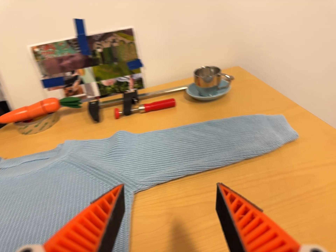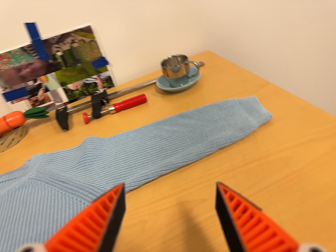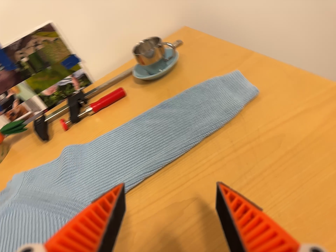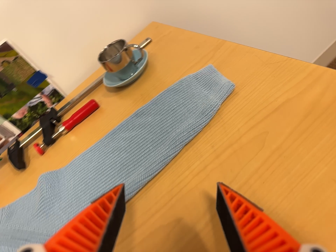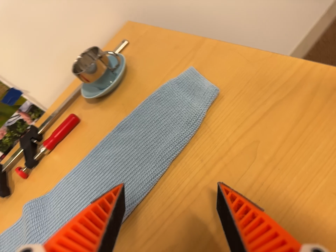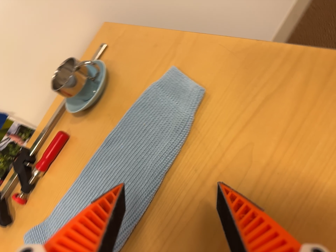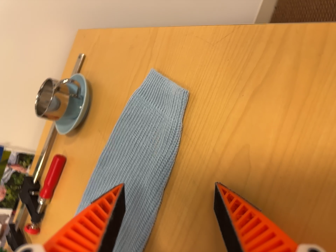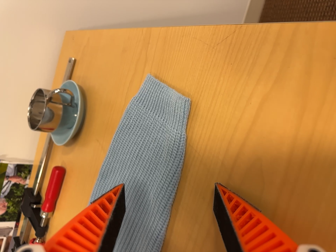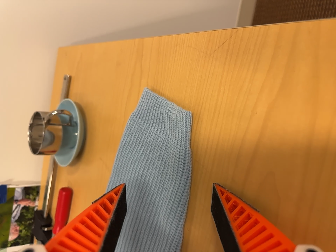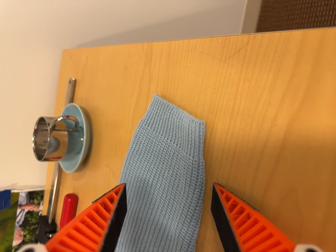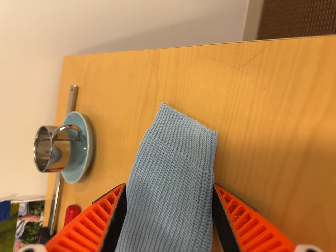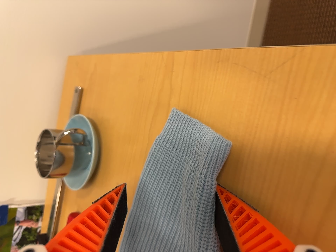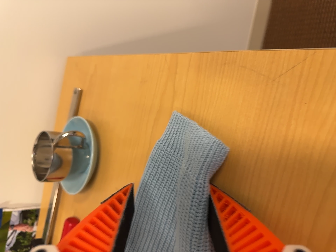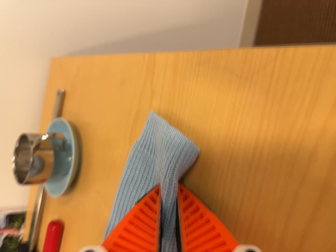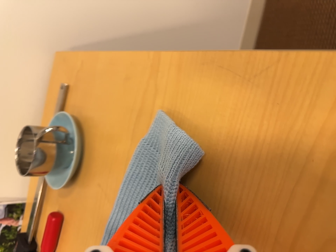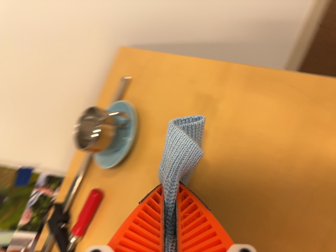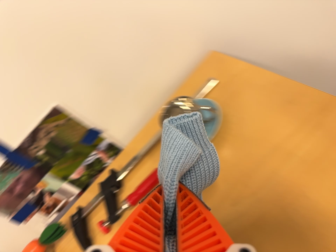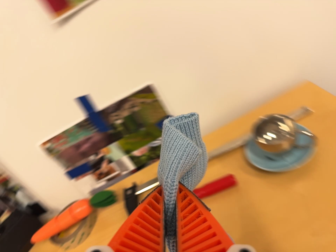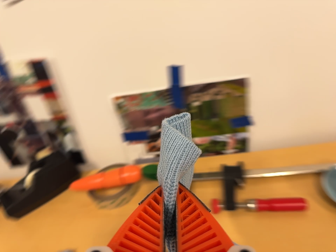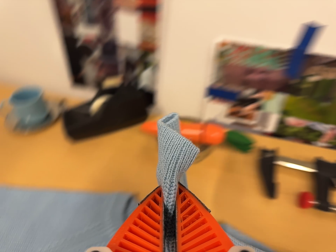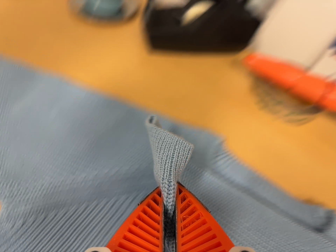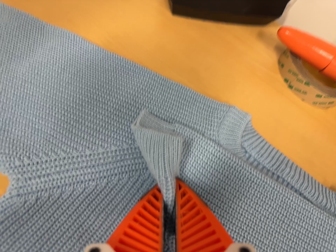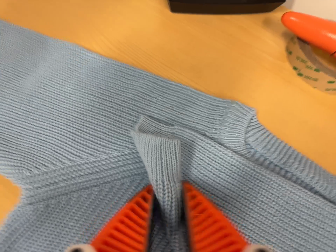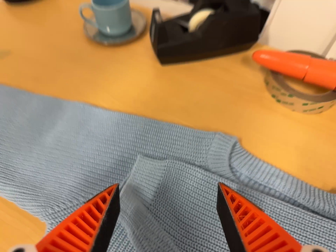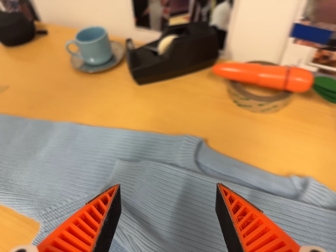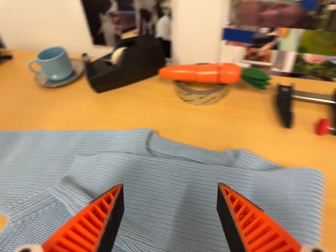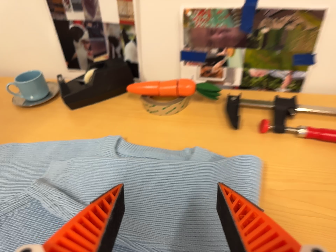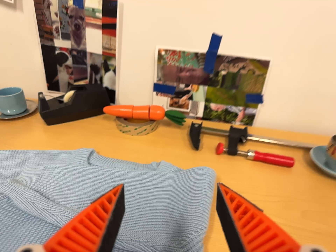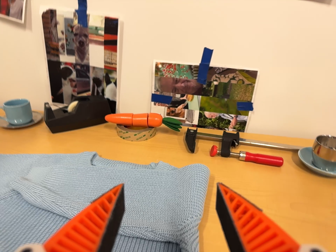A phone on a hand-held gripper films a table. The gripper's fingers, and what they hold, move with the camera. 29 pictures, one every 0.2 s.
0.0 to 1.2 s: The camera travels forward, to its right and toward the top of its view, about 26 cm, so what stands in front looms larger. Its aim tips toward the bottom of its view by about 15 degrees. It rolls about its line of sight by about 55 degrees, and the scene rotates counterclockwise.
1.2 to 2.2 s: The camera travels forward and toward the top of its view, about 10 cm, so what stands in front looms larger. It rolls about its line of sight by about 10 degrees, and the scene rotates counterclockwise.
2.2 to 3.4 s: The camera pans to its left by about 10 degrees. It travels to its left, about 26 cm, so close, fixed things drift to the right. It rolls about its line of sight by about 50 degrees, and the scene rotates clockwise.
3.4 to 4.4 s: The camera pans to its left by about 15 degrees. It travels to its left and forward, about 40 cm, so close, fixed things drift to the right. Its aim tips toward the bottom of its view by about 30 degrees, and the scene shifts upward. It rolls about its line of sight by about 55 degrees, and the scene rotates clockwise.
4.4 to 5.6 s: The camera pans to its right by about 10 degrees. It travels backward, toward the bottom of its view and to its right, about 38 cm. Its aim tips toward the top of its view by about 40 degrees. It rolls about its line of sight by about 20 degrees, and the scene rotates counterclockwise.
The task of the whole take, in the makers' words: right arm across.
The film runs forward here.
